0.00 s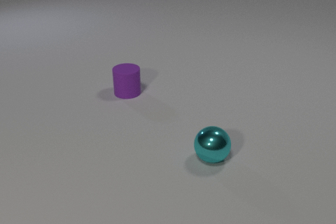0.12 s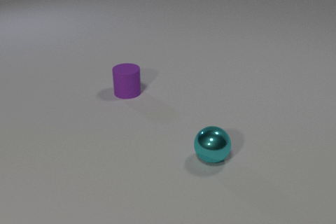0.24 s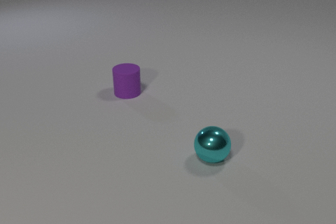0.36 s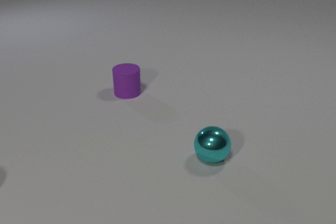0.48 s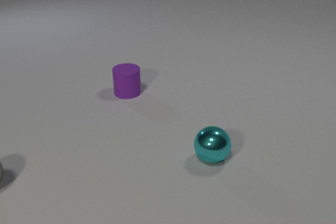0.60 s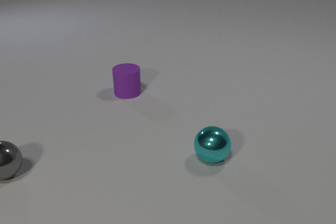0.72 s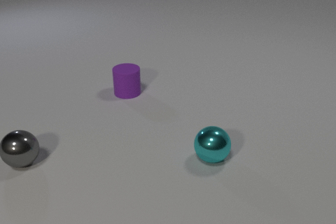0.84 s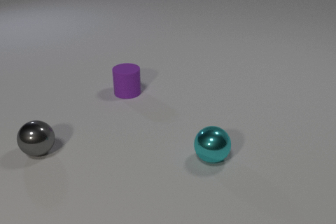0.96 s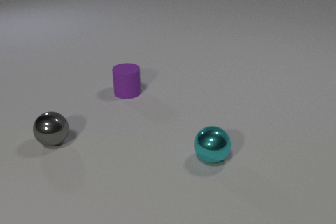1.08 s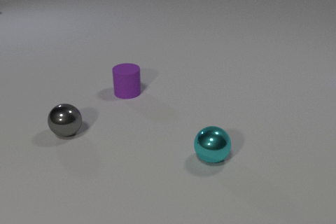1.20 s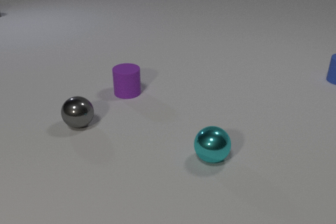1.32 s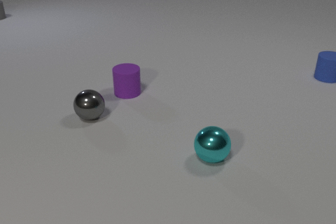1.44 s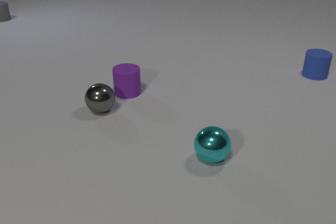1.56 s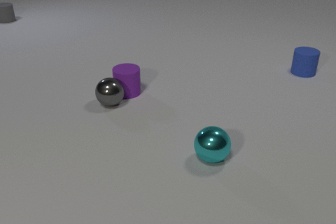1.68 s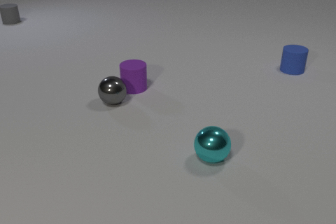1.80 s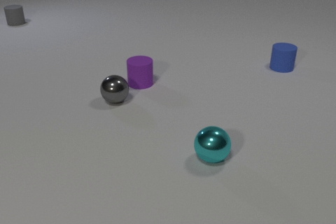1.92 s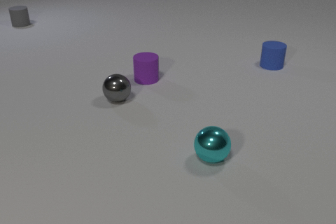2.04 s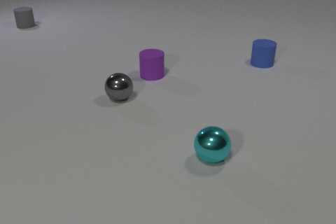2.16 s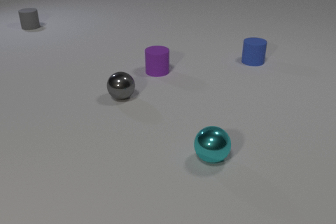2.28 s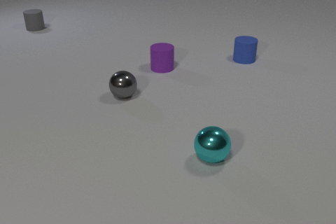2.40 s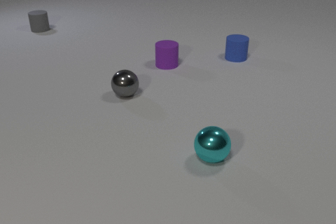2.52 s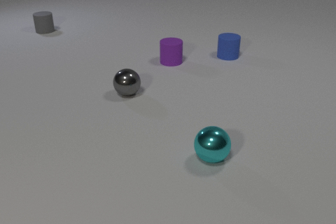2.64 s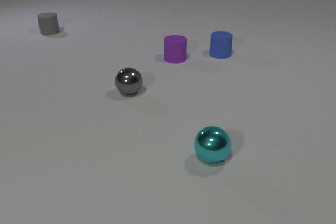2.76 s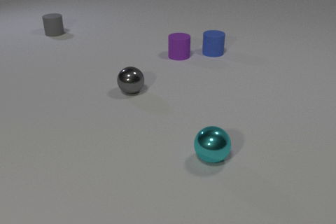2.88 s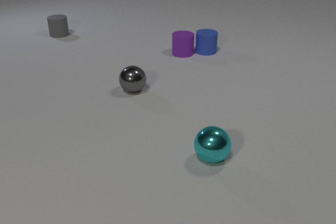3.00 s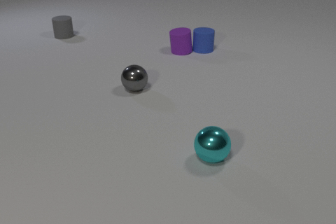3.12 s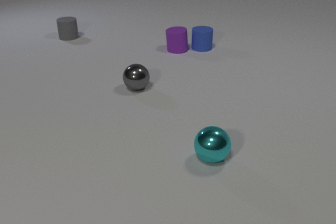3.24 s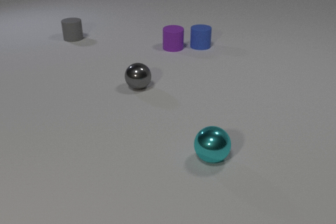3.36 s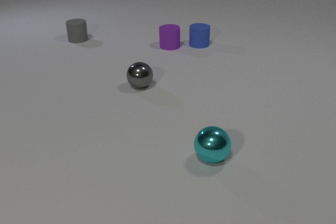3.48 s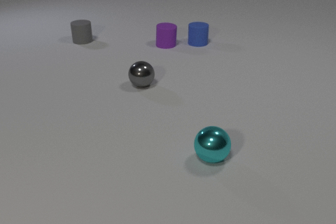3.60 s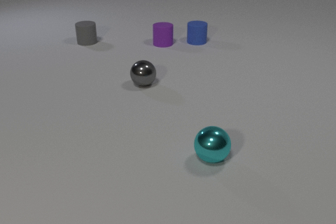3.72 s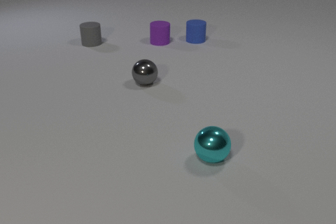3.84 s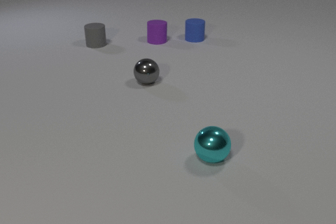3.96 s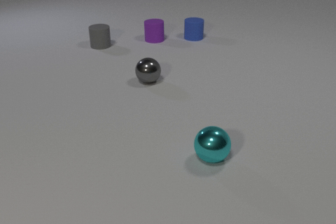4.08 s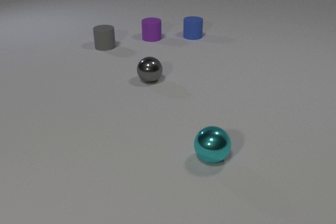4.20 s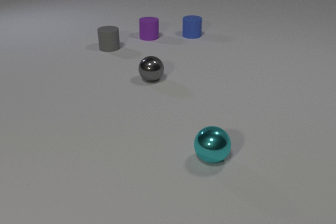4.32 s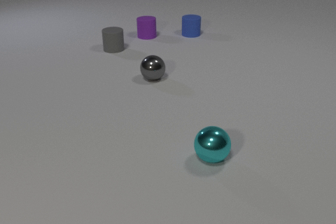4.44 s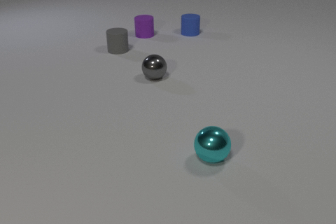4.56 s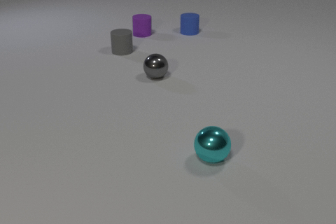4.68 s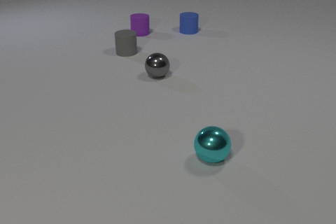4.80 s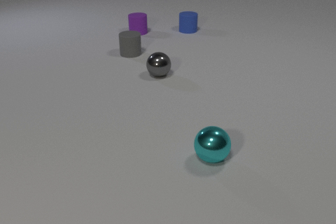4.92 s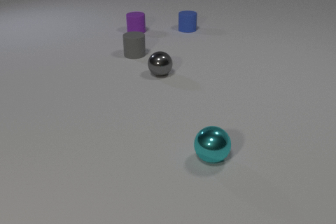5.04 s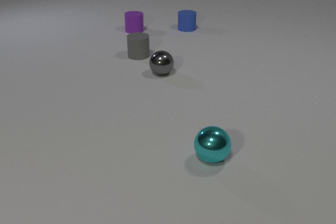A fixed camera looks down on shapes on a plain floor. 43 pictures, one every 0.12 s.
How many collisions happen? 2.
What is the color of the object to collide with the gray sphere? purple.
Are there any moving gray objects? yes.
0.00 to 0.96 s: The gray metal sphere comes in at the left edge, rolls to the right and away from the camera.
0.96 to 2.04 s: The gray metal sphere rolls away from the camera and to the right. The purple rubber cylinder slides away from the camera and to the right. The gray rubber cylinder comes in at the left edge, slides toward the camera and to the right. The blue rubber cylinder comes in at the right edge, slides to the left. The gray metal sphere and the purple rubber cylinder collide.
2.04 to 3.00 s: The gray metal sphere rolls away from the camera and to the right. The purple rubber cylinder slides away from the camera and to the right. The gray rubber cylinder slides toward the camera and to the right. The blue rubber cylinder slides to the left and away from the camera. The purple rubber cylinder and the blue rubber cylinder collide.
3.00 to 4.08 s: The gray metal sphere rolls away from the camera and to the right. The purple rubber cylinder slides away from the camera and to the left. The gray rubber cylinder slides toward the camera and to the right. The blue rubber cylinder slides away from the camera.
4.08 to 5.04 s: The gray metal sphere rolls away from the camera and to the right. The purple rubber cylinder slides away from the camera and to the left. The gray rubber cylinder slides to the right and toward the camera. The blue rubber cylinder slides away from the camera.
